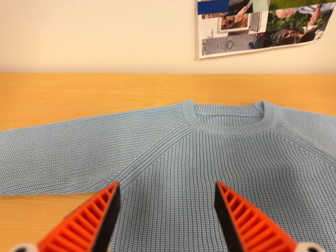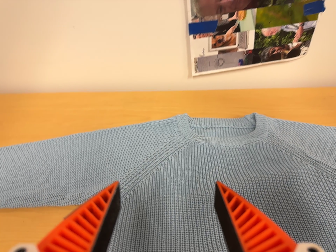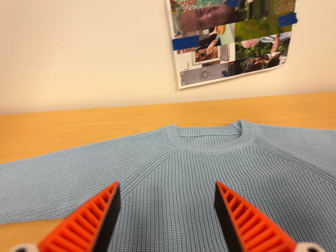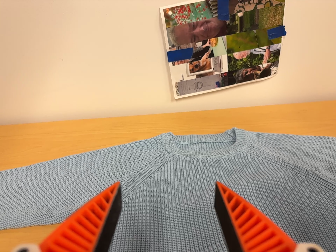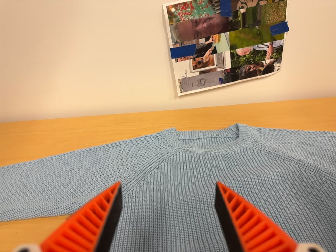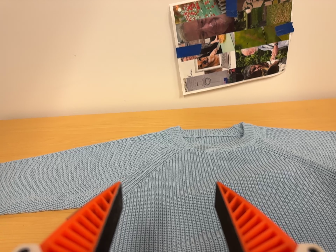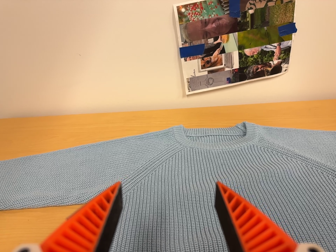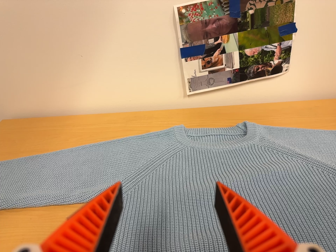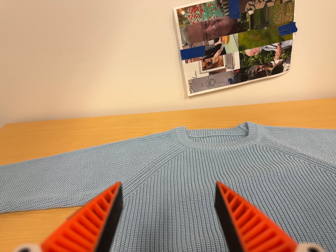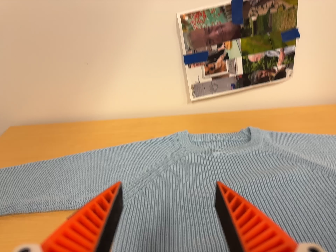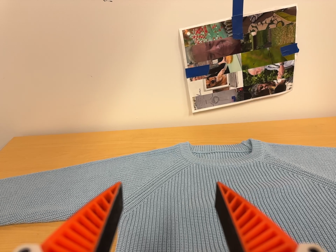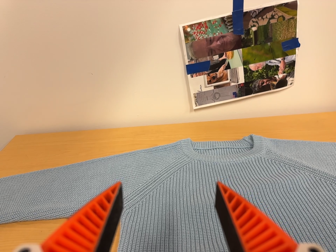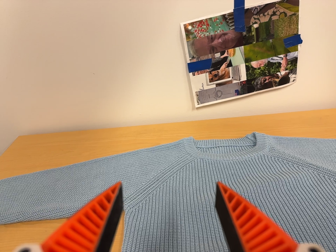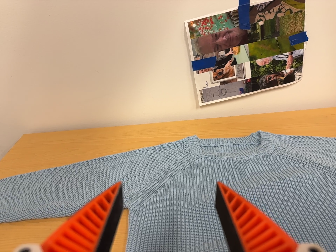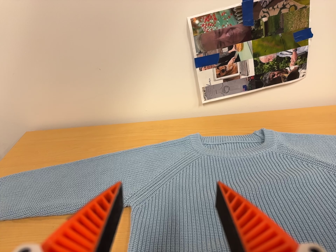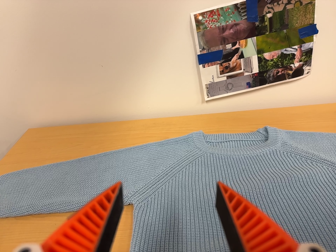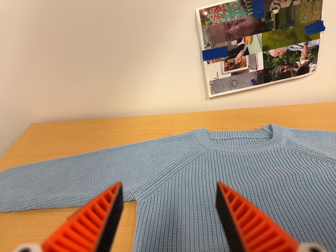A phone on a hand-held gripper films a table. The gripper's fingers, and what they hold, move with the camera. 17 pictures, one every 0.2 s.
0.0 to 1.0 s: The camera travels toward the bottom of its view and backward, about 10 cm. Its aim tips toward the top of its view by about 15 degrees.
1.0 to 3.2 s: The camera shifts only a little, or ends up much as it began.
The film runs forward here.
